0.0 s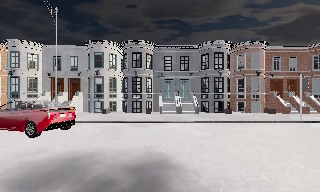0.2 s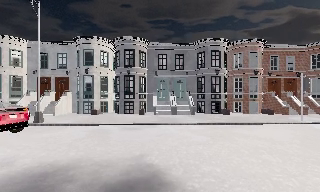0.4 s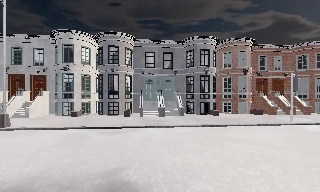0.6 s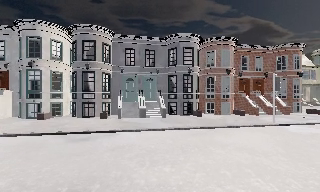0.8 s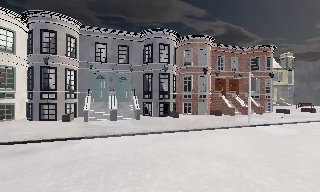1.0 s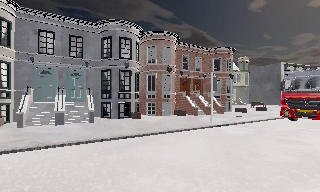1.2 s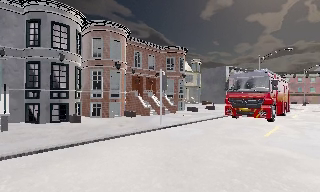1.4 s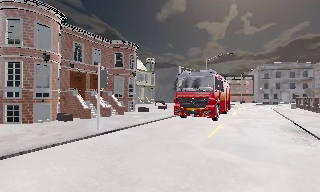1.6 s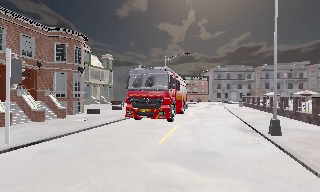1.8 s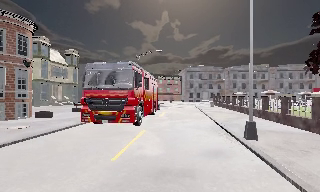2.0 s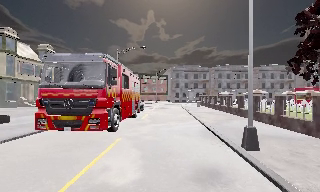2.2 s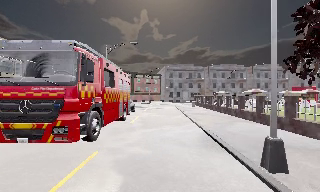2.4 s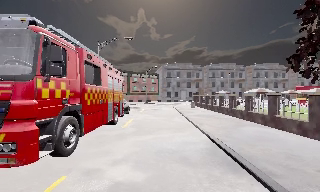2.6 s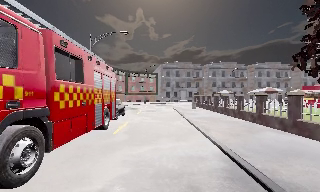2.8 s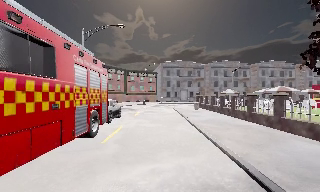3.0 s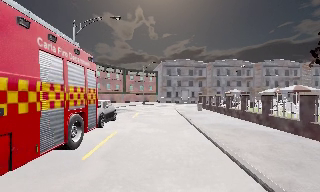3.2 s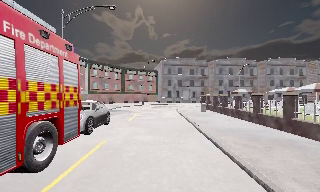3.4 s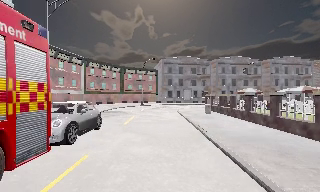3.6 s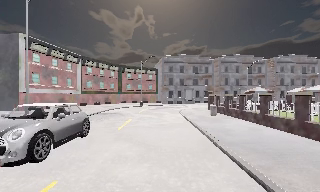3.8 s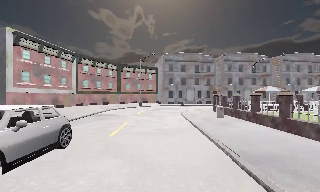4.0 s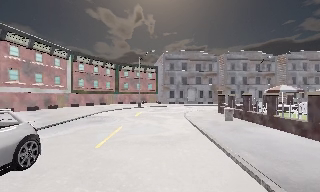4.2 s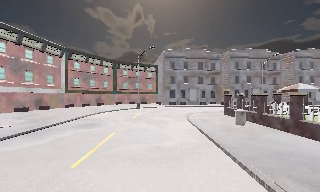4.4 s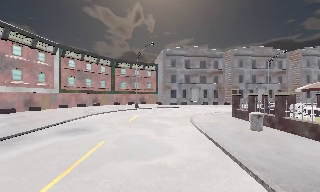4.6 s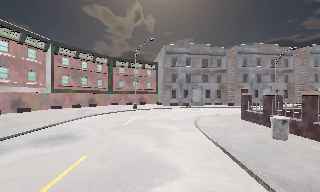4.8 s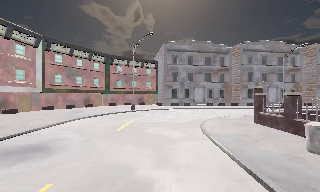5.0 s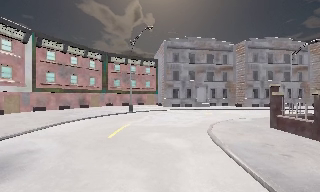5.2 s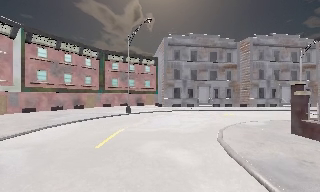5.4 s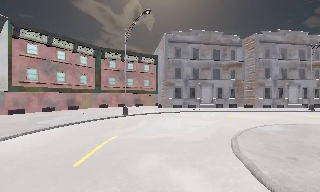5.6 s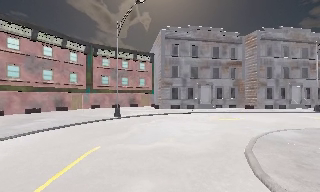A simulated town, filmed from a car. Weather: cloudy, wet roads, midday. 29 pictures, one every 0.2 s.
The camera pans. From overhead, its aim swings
clockwise.
The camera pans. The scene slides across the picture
to the left.
0.0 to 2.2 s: The scene slides to the left, as the camera pans about 90 degrees to its right. It travels forward, about 13 m. It gains speed.
2.2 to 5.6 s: The camera travels forward, about 25 m, so what stands in front looms larger.
The film runs forward here.
